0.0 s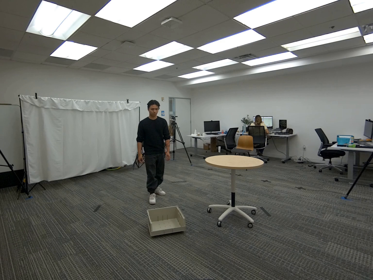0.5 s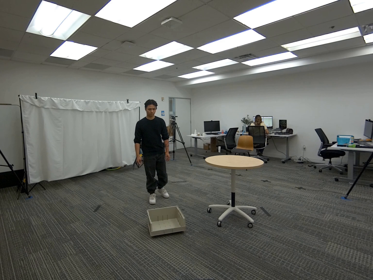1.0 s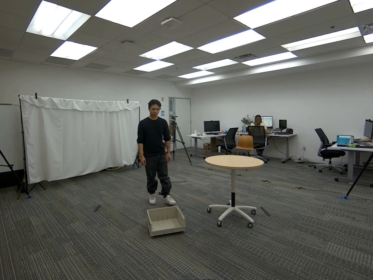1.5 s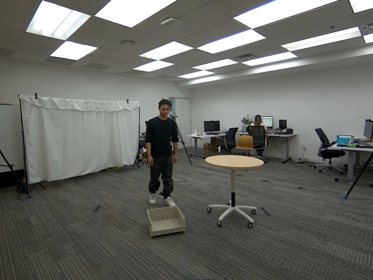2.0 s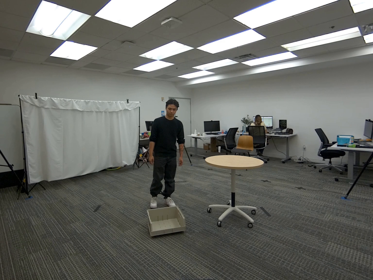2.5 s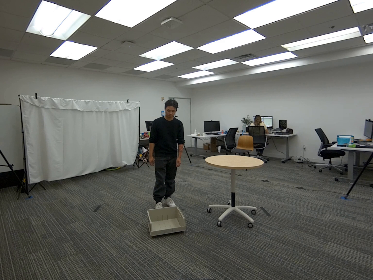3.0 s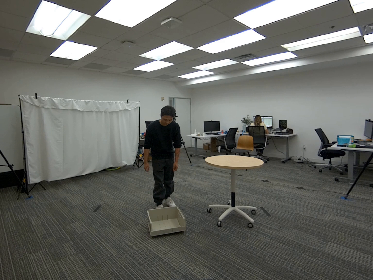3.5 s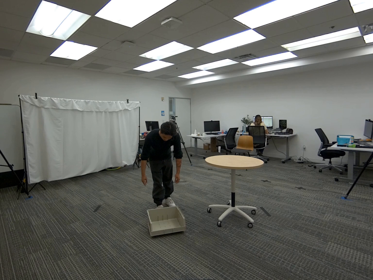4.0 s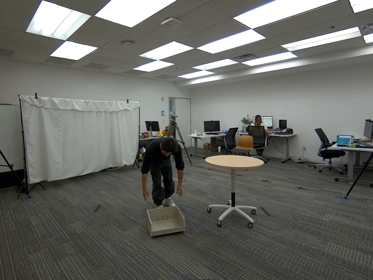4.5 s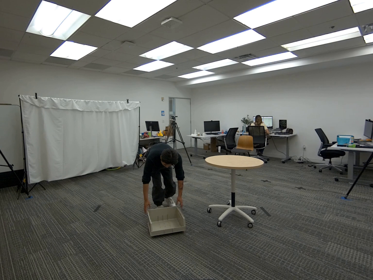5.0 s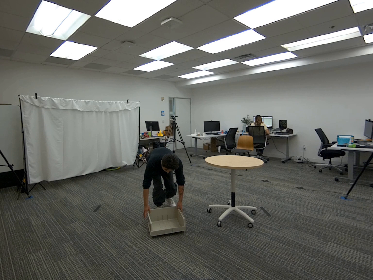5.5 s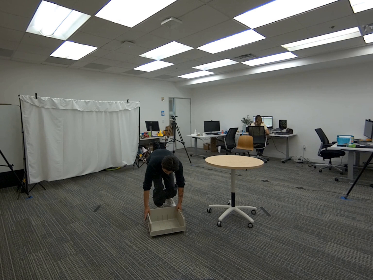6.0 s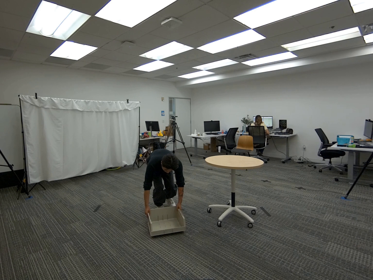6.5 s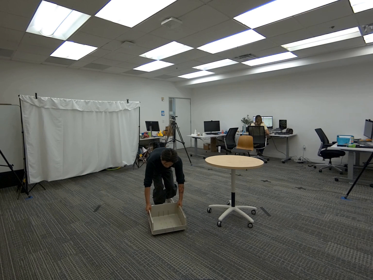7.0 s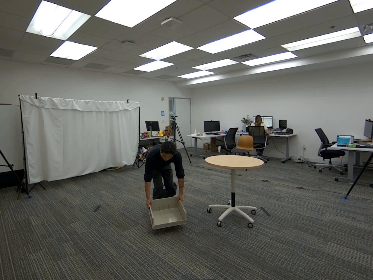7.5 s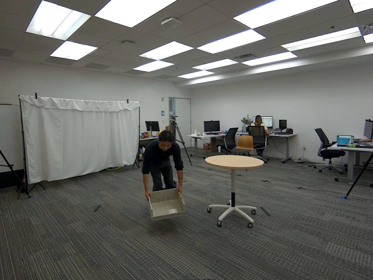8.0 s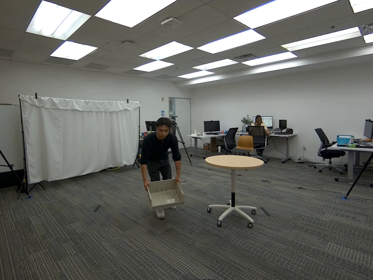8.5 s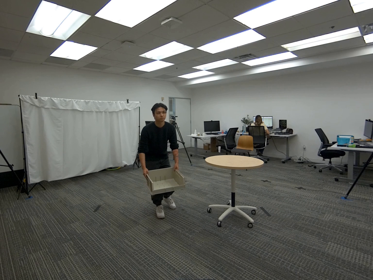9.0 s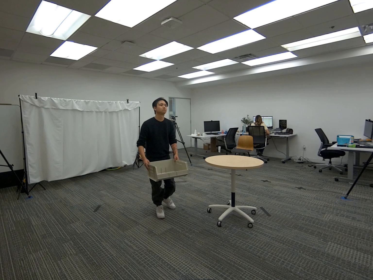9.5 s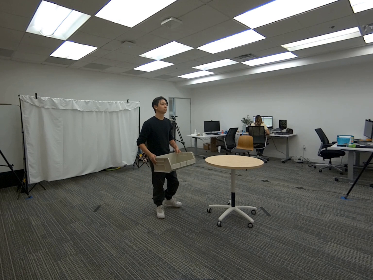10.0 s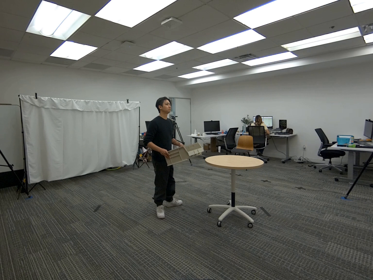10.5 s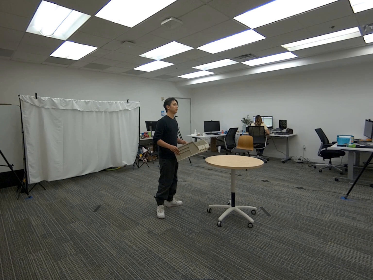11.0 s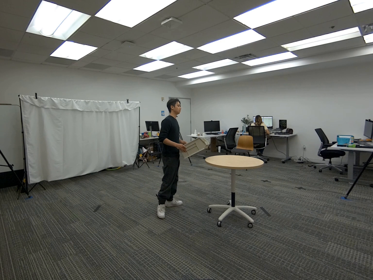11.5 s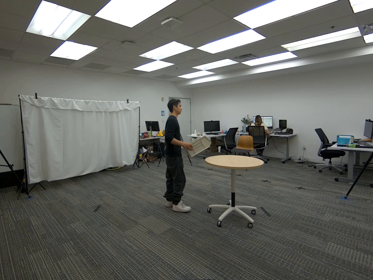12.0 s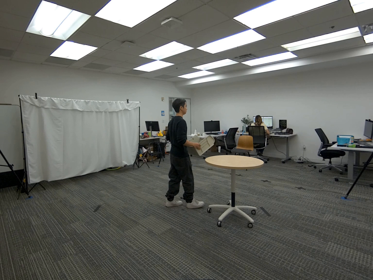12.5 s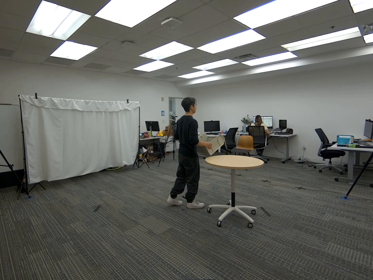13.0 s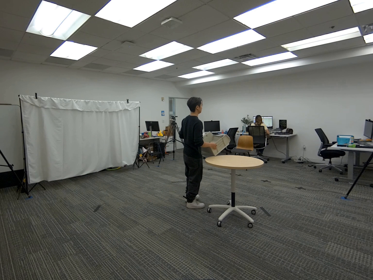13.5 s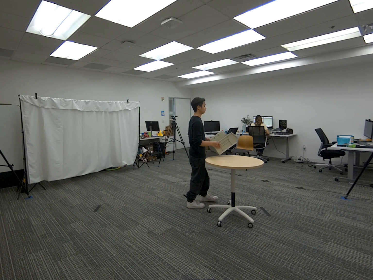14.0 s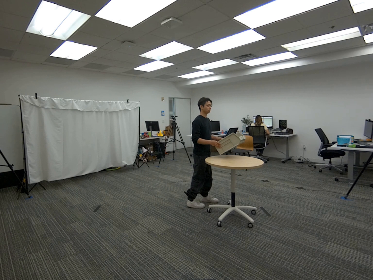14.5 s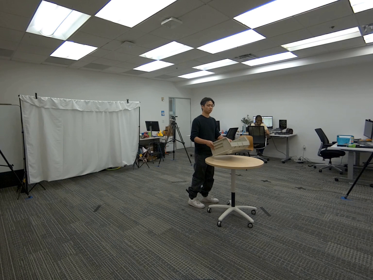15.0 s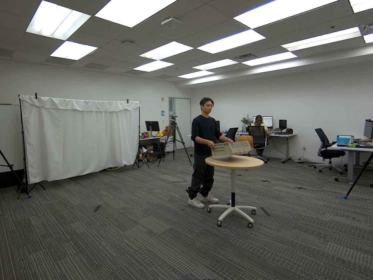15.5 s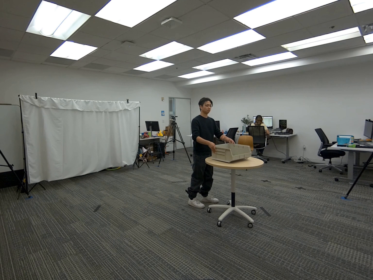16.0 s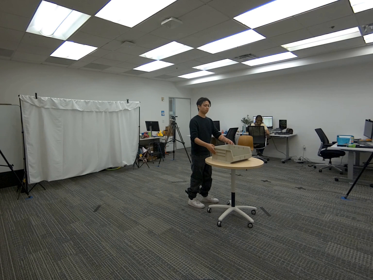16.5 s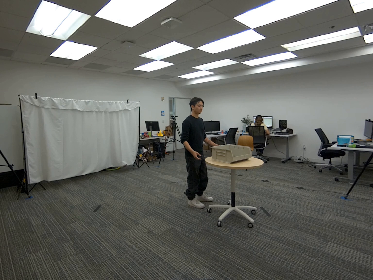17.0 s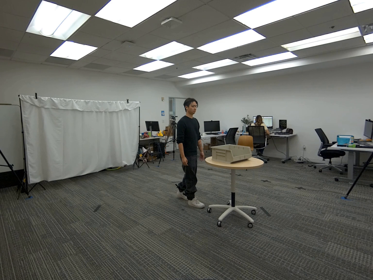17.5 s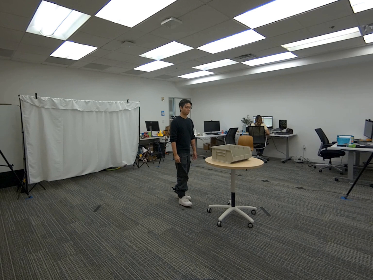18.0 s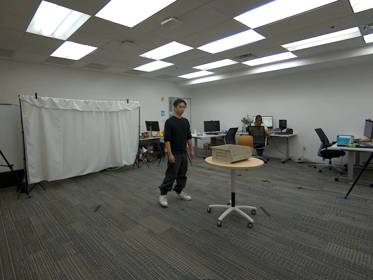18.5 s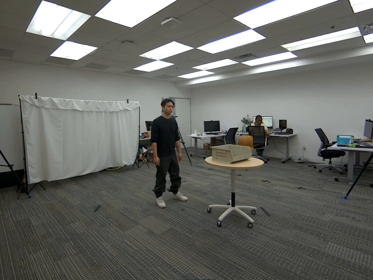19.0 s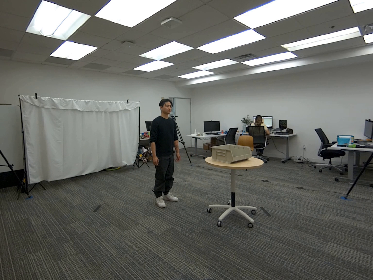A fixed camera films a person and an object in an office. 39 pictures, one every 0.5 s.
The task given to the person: Walk over to the beige bin on the ground and pick up the beige bin using both hands and place the beige bin on the round table.
